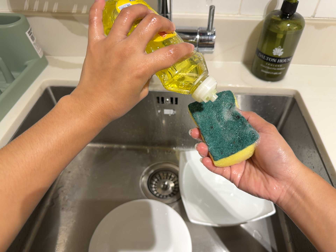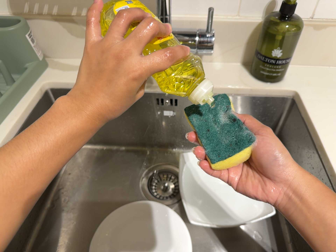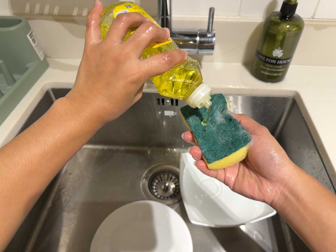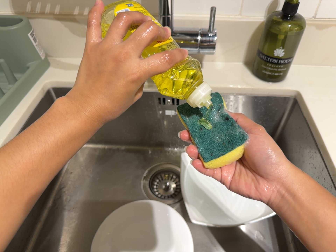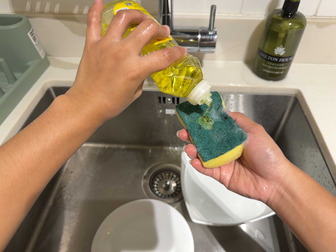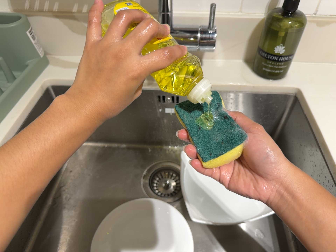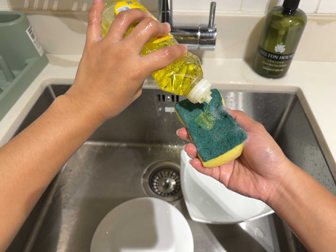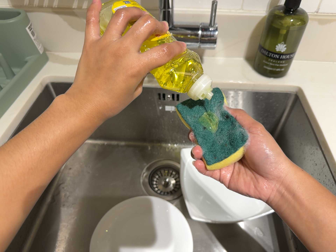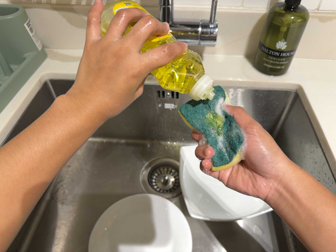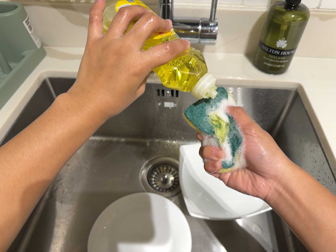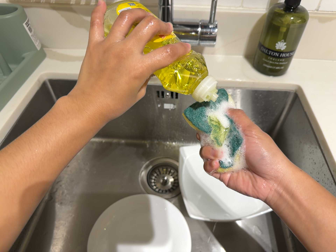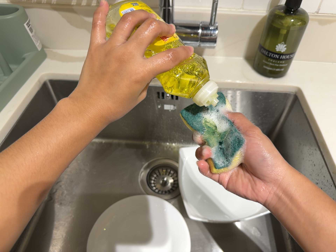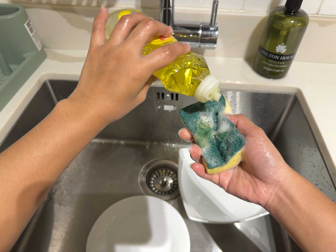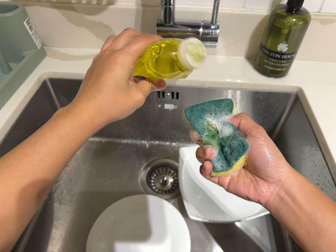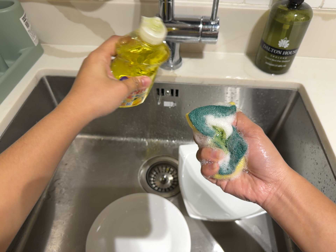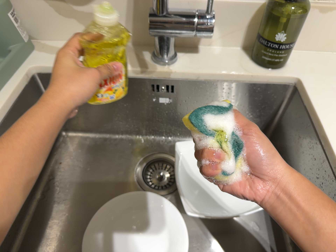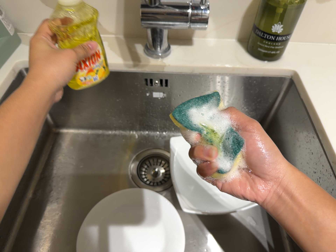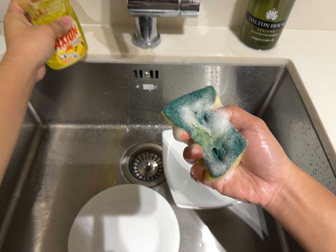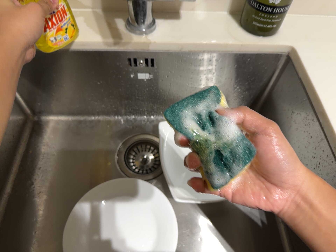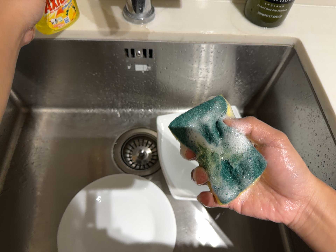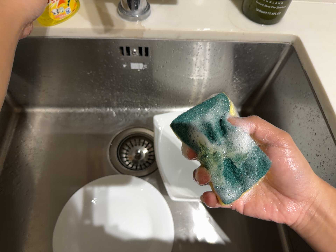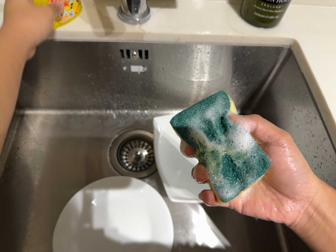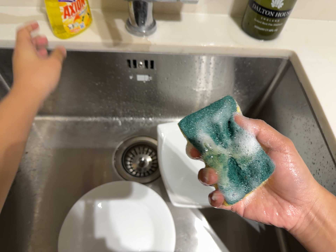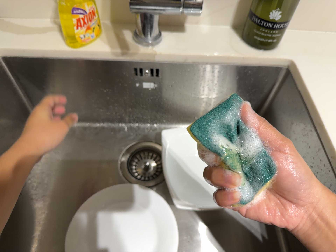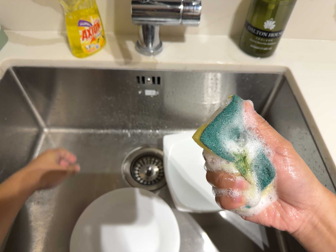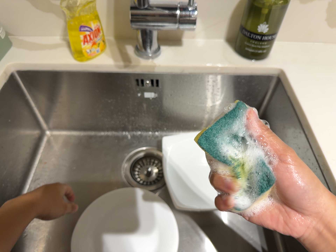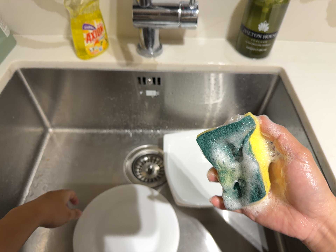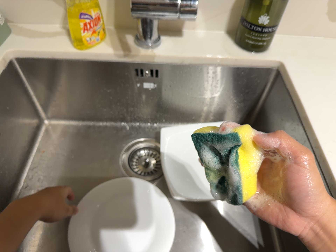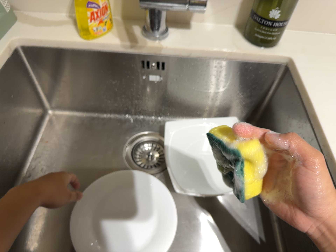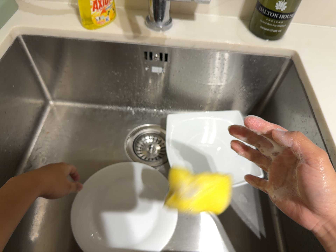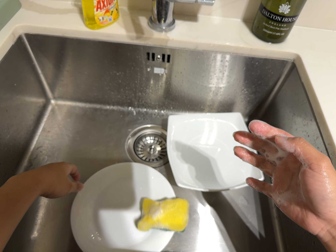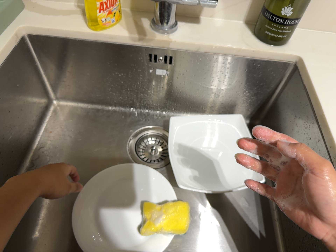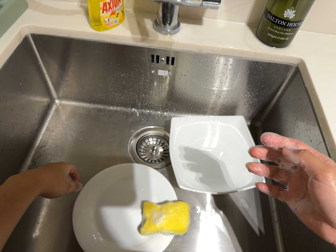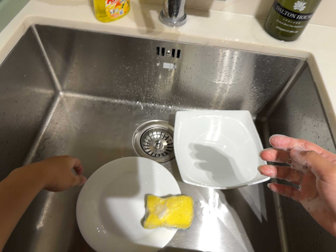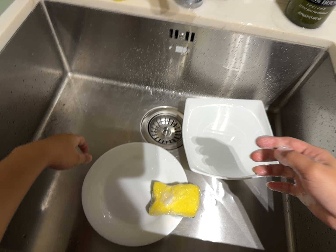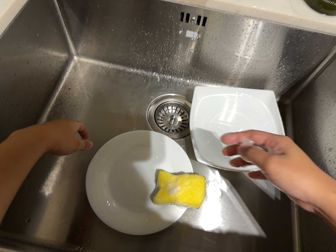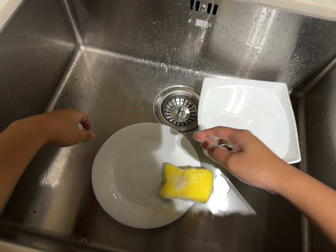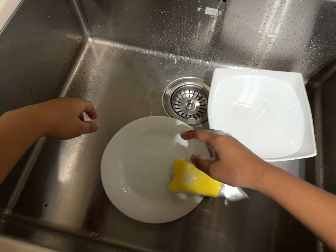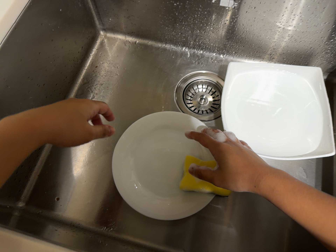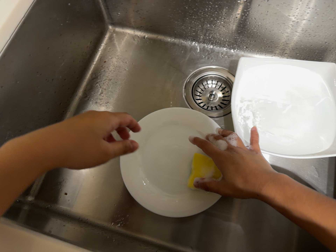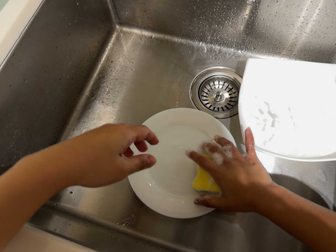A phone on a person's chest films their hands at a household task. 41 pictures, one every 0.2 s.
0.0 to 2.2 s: The camera keeps its place and its aim.
2.2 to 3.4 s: The camera travels forward, about 6 cm, so what stands in front looms larger.
3.4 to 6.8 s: The camera rolls about its line of sight by about 10 degrees, and the scene rotates clockwise.
6.8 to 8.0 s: The camera pans to its left by about 10 degrees. It travels forward, about 6 cm, so what stands in front looms larger. Its aim tips toward the bottom of its view by about 10 degrees, and the scene shifts upward.
The film runs forward here.
